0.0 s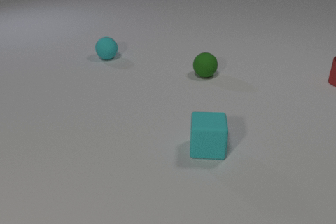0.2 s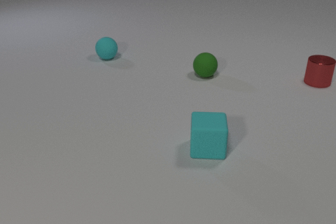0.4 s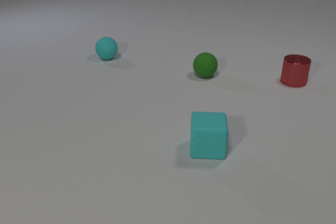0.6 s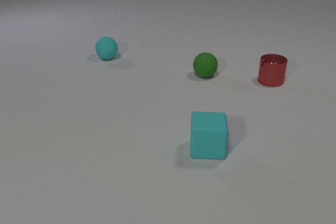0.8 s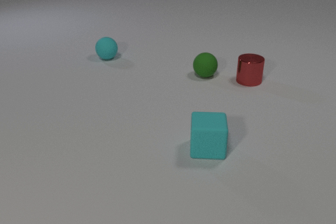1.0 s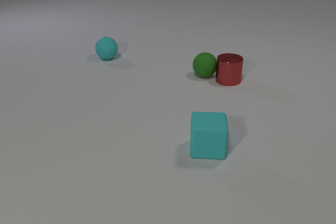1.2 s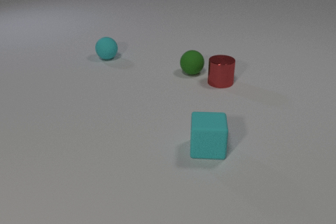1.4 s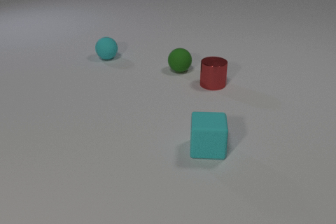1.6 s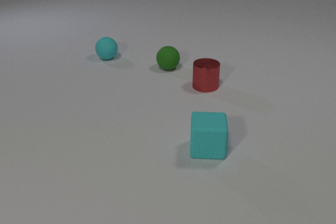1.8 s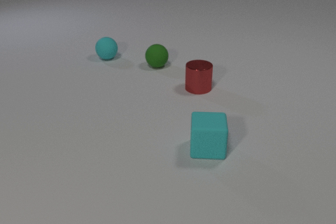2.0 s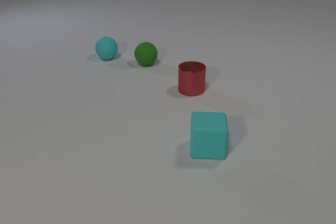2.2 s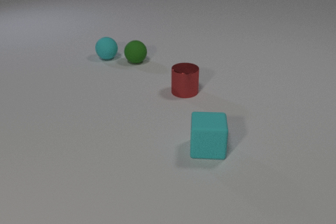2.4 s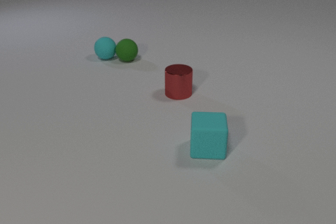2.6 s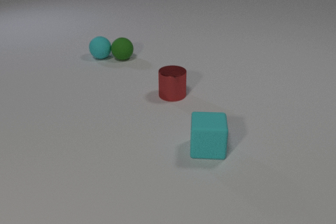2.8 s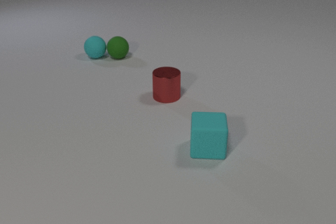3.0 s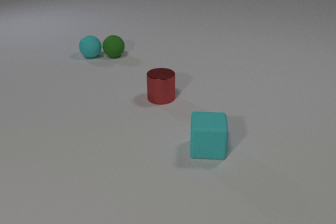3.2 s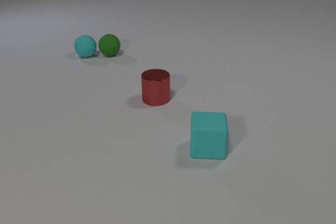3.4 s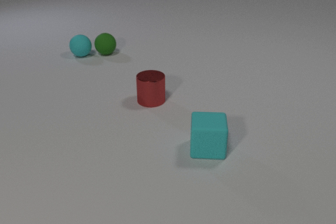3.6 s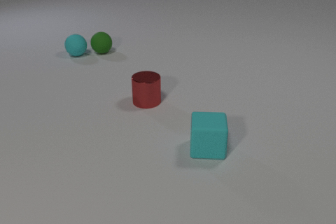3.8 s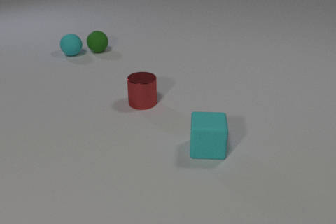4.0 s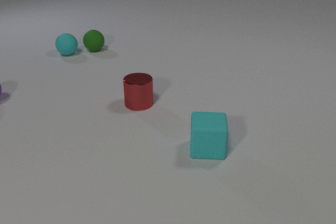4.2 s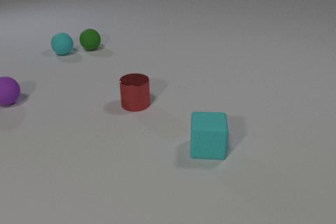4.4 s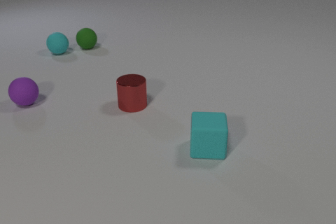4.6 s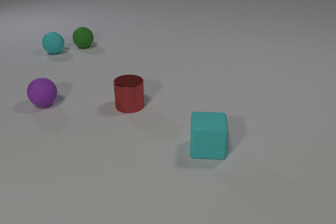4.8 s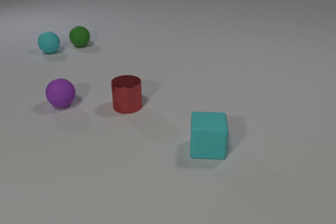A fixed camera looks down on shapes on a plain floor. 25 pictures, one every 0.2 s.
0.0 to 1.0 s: The red metal cylinder slides to the left. The red metal cylinder and the green rubber sphere collide.
1.0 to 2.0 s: The red metal cylinder slides to the left and toward the camera. The green rubber sphere rolls to the left and away from the camera.
2.0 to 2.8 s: The red metal cylinder slides to the left and toward the camera. The green rubber sphere rolls to the left and away from the camera. The cyan rubber sphere rolls to the left and away from the camera. The green rubber sphere and the cyan rubber sphere collide.
2.8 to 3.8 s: The red metal cylinder slides to the left and toward the camera. The green rubber sphere rolls away from the camera and to the left. The cyan rubber sphere rolls to the left and away from the camera.
3.8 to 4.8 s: The red metal cylinder slides to the left and toward the camera. The green rubber sphere rolls away from the camera and to the left. The purple rubber sphere comes in at the left edge, rolls to the right and toward the camera. The cyan rubber sphere rolls to the left and away from the camera.
How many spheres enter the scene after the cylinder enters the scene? 1.
What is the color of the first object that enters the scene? red.
How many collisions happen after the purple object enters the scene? 0.
